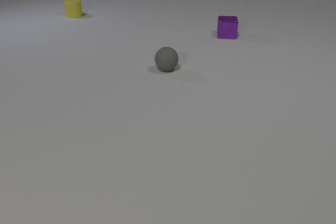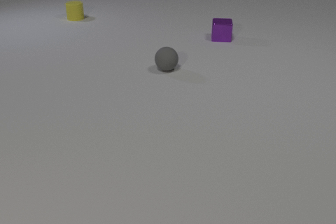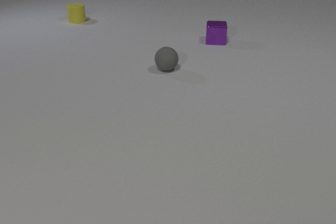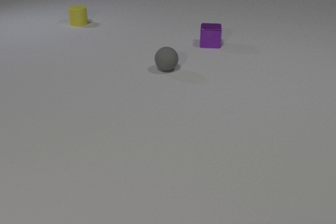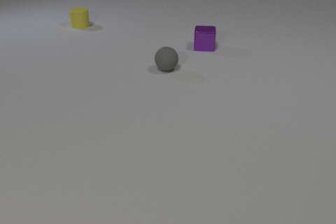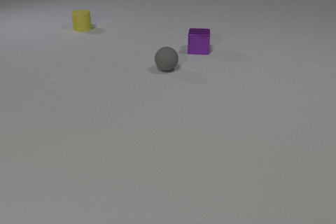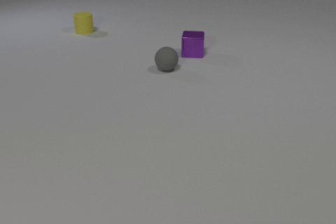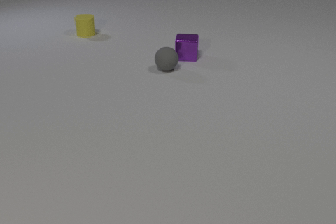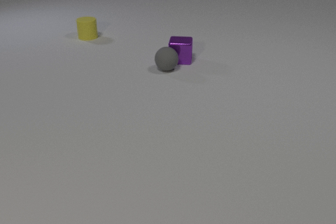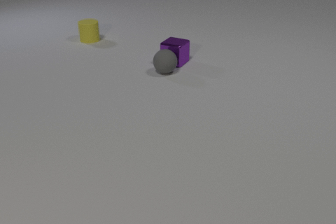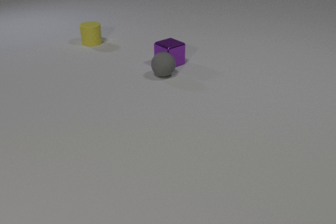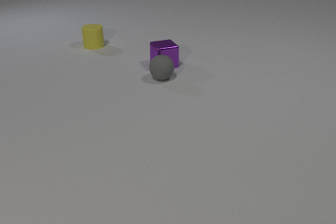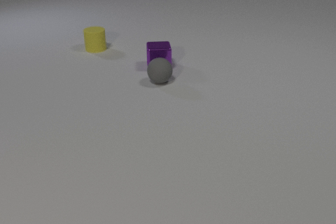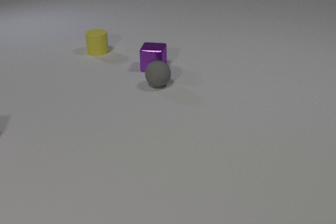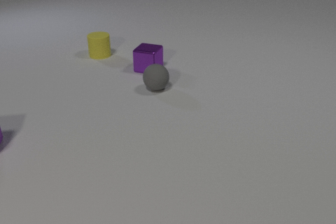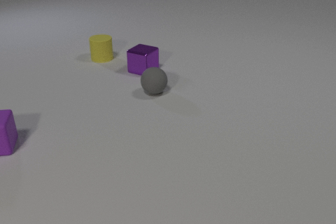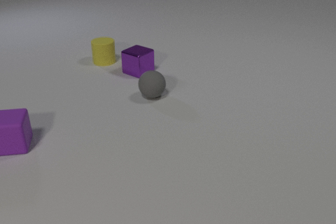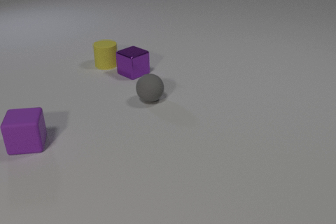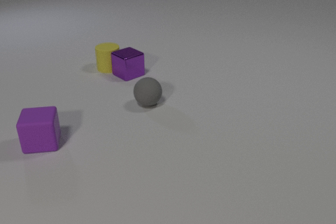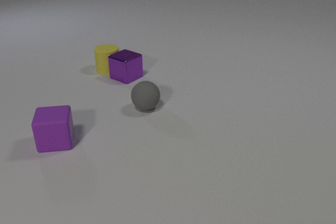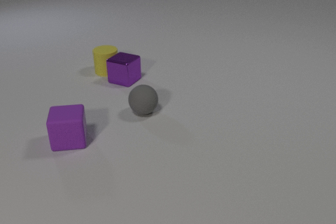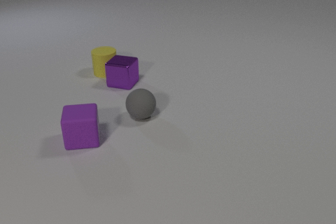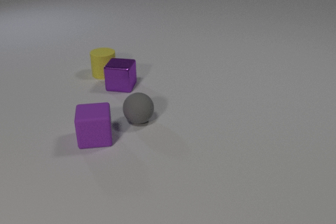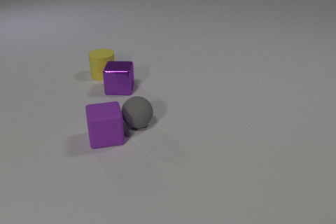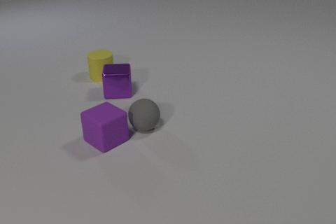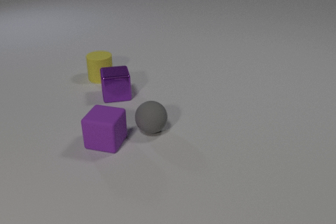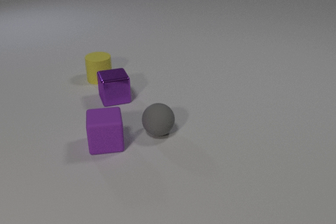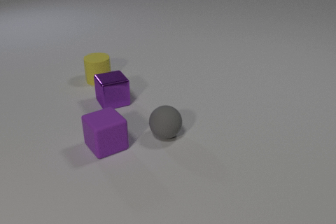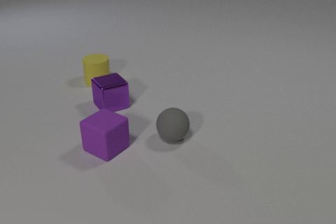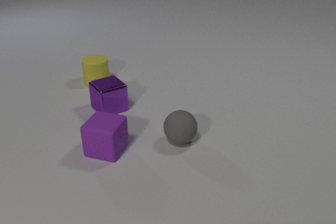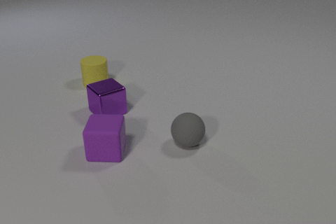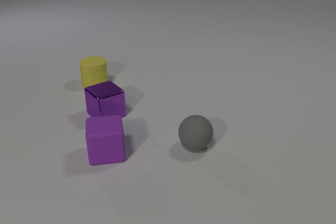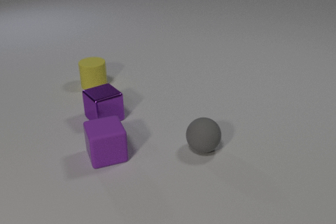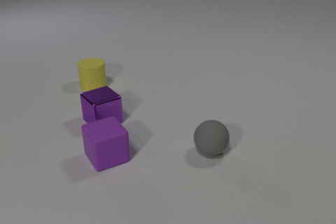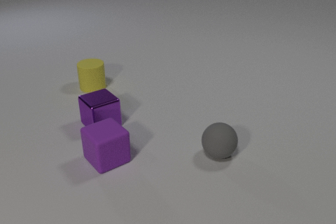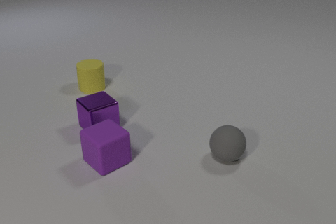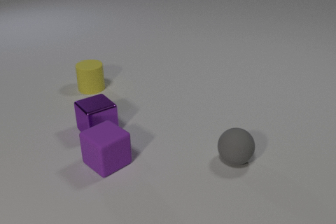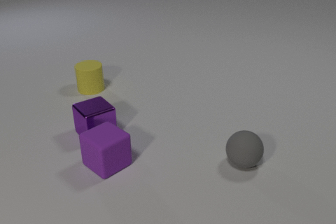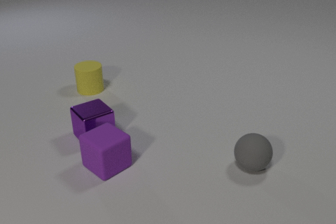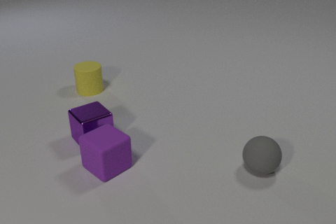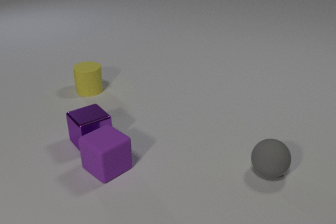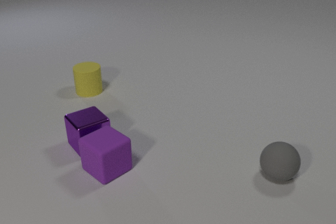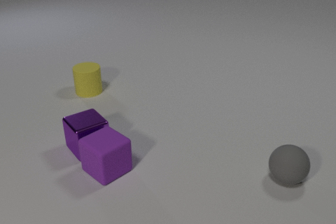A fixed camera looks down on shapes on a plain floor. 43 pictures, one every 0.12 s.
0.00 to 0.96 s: The purple metal cube slides toward the camera and to the left. The yellow rubber cylinder slides toward the camera.
0.96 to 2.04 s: The purple metal cube slides to the left and toward the camera, spins clockwise seen from above by about 120 degrees, its near face sliding to the left. The gray rubber sphere rolls toward the camera. The yellow rubber cylinder slides toward the camera. The purple rubber cube comes in at the left edge, slides to the right. The purple metal cube and the gray rubber sphere collide.
2.04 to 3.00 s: The purple metal cube slides toward the camera, spins counterclockwise seen from above by about 60 degrees, its near face sliding to the right. The gray rubber sphere rolls toward the camera. The yellow rubber cylinder slides toward the camera. The purple rubber cube slides to the right, spins counterclockwise seen from above by about 60 degrees, its near face sliding to the right. The purple metal cube and the yellow rubber cylinder collide. The gray rubber sphere and the purple rubber cube collide.
3.00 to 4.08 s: The purple metal cube slides toward the camera, spins so that its near face slides to the right, counterclockwise seen from above. The gray rubber sphere rolls to the right and toward the camera. The yellow rubber cylinder slides toward the camera and to the left. The purple rubber cube slides toward the camera, spins so that its near face slides to the right, counterclockwise seen from above.
4.08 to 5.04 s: The purple metal cube slides toward the camera. The gray rubber sphere rolls to the right. The yellow rubber cylinder slides toward the camera. The purple rubber cube slides toward the camera.
What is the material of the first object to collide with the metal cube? rubber.
How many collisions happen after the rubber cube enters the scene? 2.
How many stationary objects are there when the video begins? 1.
